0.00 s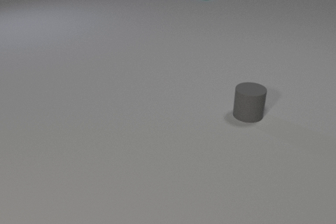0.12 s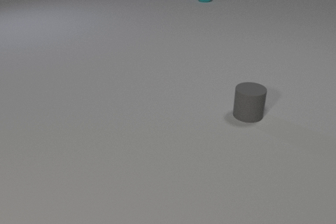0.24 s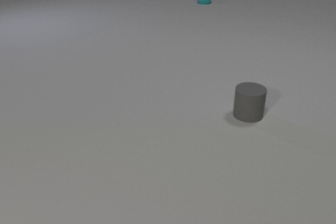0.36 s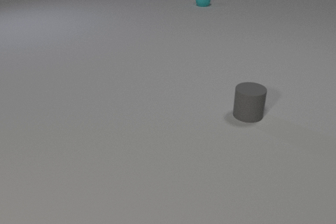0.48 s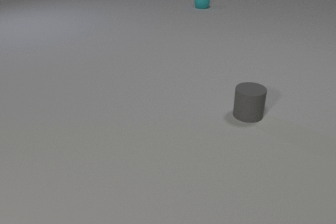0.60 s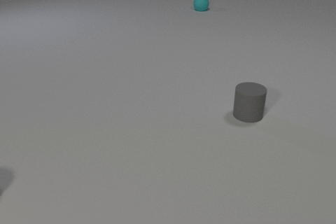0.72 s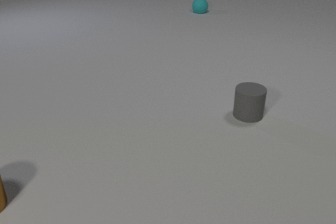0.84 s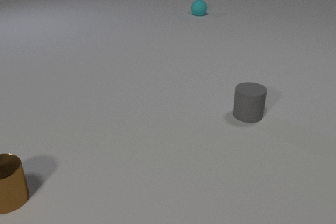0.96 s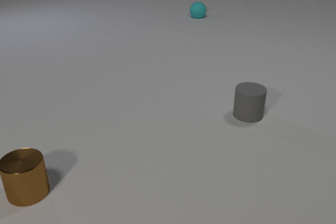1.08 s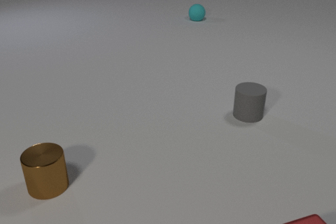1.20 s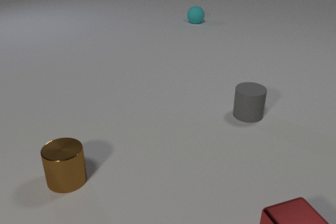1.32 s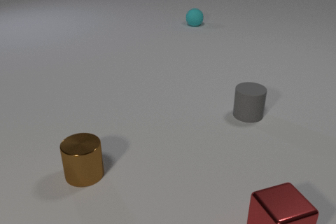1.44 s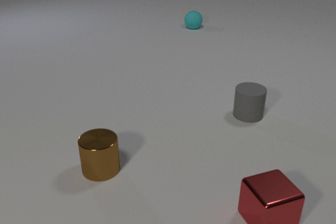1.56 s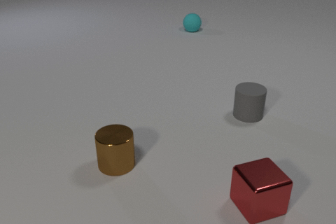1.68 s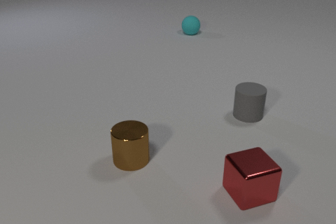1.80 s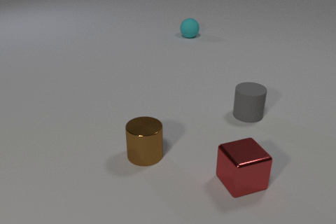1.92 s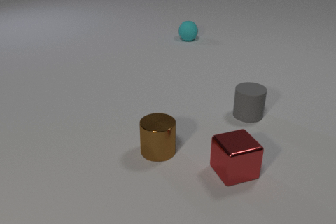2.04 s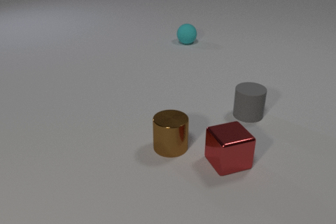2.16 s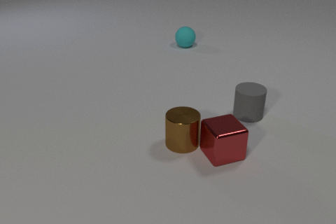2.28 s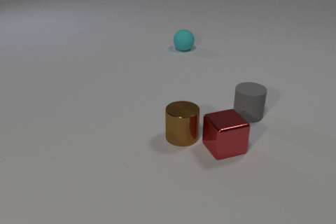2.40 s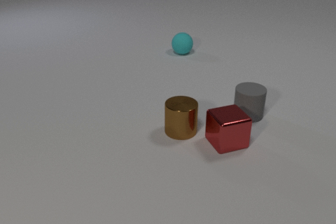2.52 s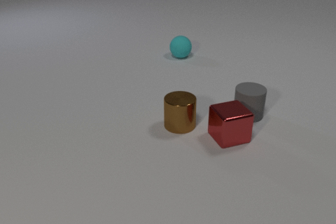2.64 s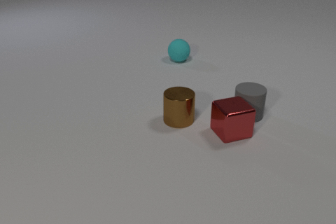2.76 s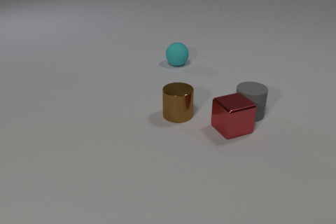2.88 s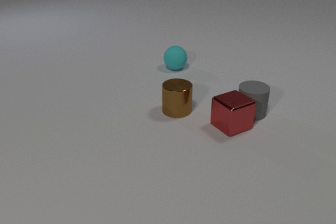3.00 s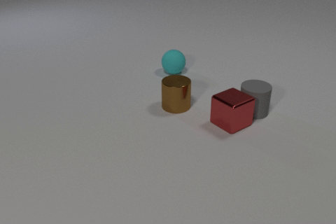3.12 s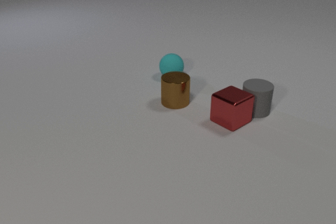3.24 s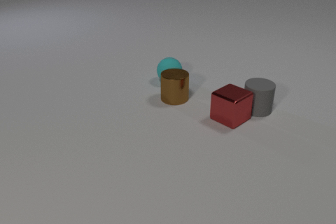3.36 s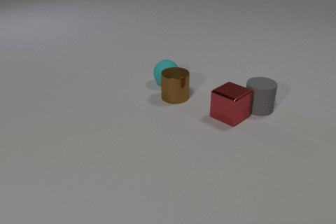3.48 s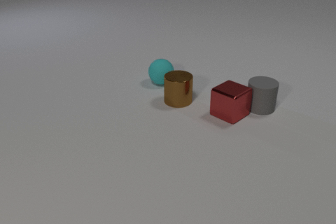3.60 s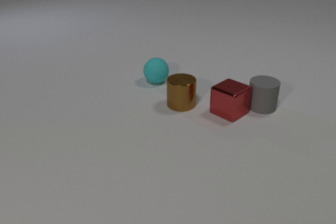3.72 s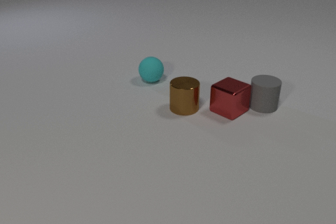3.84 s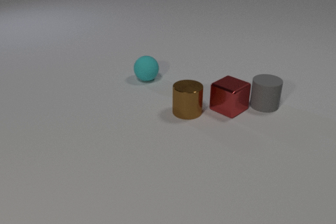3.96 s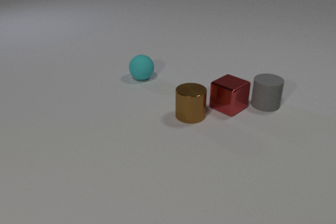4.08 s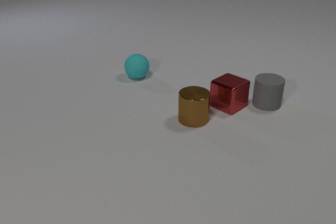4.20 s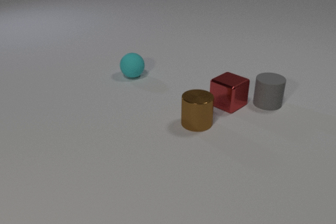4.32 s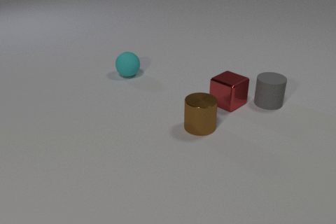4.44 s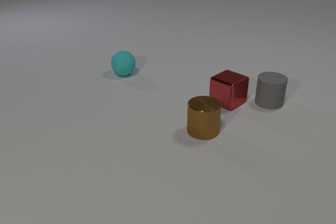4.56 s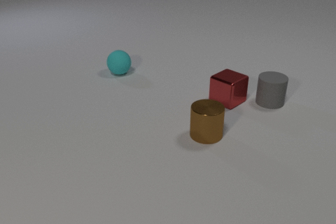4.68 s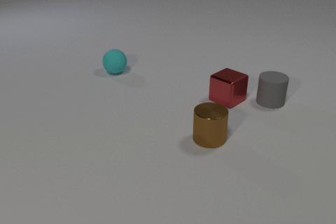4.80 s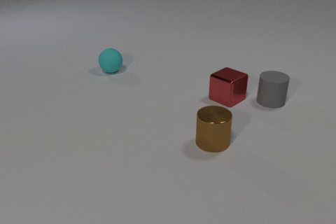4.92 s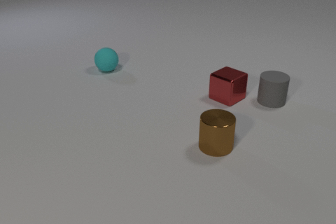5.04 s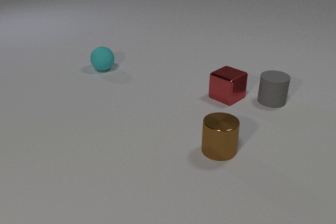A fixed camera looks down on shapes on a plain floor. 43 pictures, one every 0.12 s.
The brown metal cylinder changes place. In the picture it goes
to the right.
The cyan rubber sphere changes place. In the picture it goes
toward the camera.
0.00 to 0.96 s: The brown metal cylinder comes in at the left edge, slides to the right. The cyan rubber sphere rolls toward the camera.
0.96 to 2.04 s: The brown metal cylinder slides to the right. The red metal cube comes in at the bottom edge, slides away from the camera and to the left. The cyan rubber sphere rolls toward the camera.
2.04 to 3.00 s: The brown metal cylinder slides away from the camera. The red metal cube slides away from the camera. The cyan rubber sphere rolls toward the camera. The gray rubber cylinder slides away from the camera. The brown metal cylinder and the red metal cube collide. The red metal cube and the gray rubber cylinder collide.
3.00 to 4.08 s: The brown metal cylinder slides toward the camera and to the right. The red metal cube slides away from the camera. The cyan rubber sphere rolls to the left. The gray rubber cylinder slides away from the camera and to the right. The brown metal cylinder and the cyan rubber sphere collide.
4.08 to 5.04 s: The brown metal cylinder slides toward the camera and to the right. The red metal cube slides away from the camera. The cyan rubber sphere rolls to the left and away from the camera. The gray rubber cylinder slides away from the camera.
How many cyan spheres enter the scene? 0.
What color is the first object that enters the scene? brown.
What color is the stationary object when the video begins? gray.
